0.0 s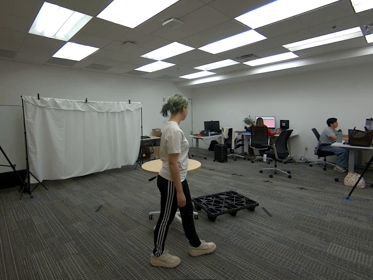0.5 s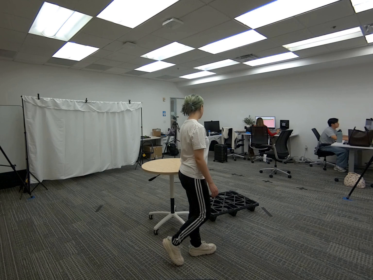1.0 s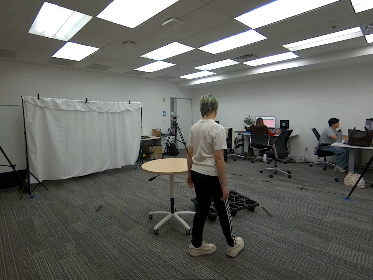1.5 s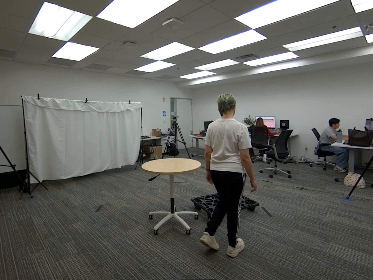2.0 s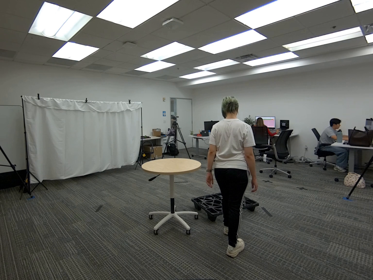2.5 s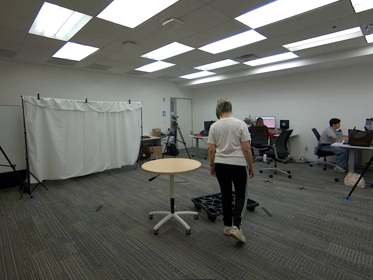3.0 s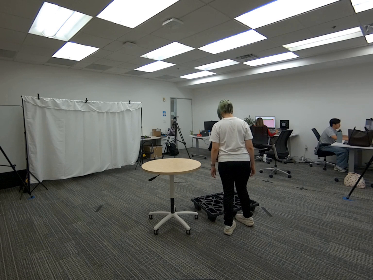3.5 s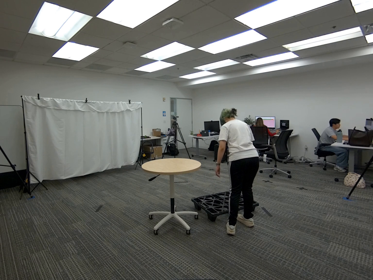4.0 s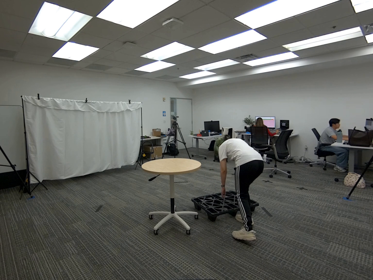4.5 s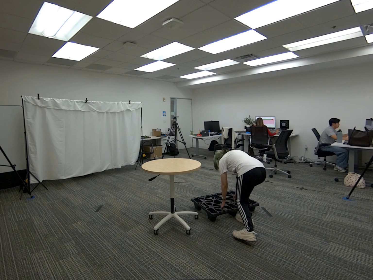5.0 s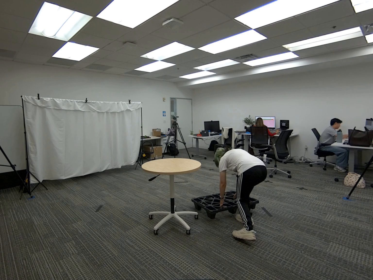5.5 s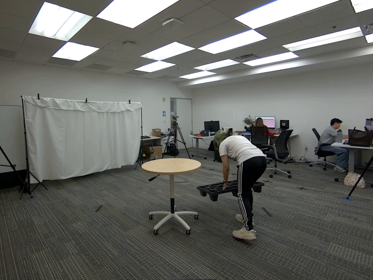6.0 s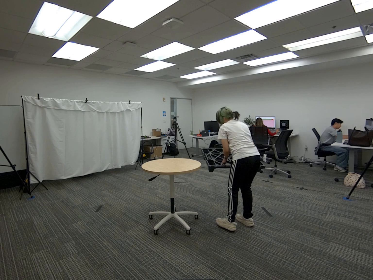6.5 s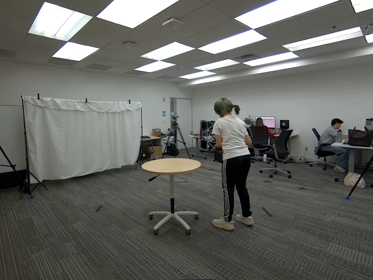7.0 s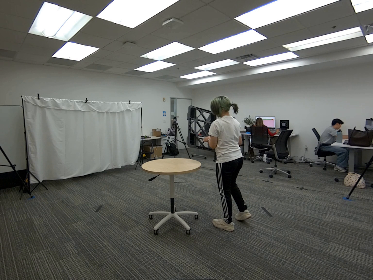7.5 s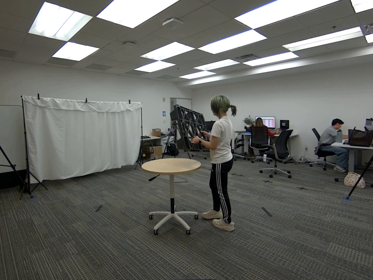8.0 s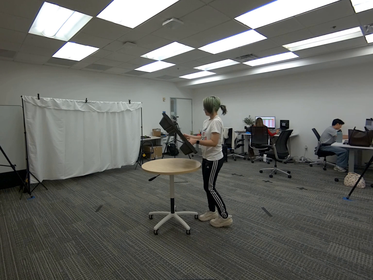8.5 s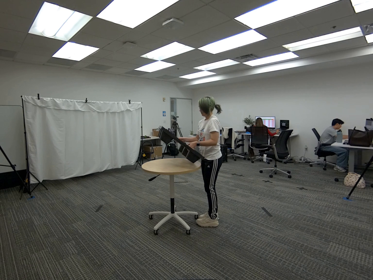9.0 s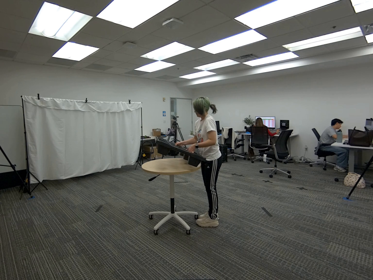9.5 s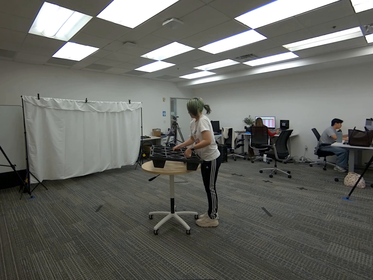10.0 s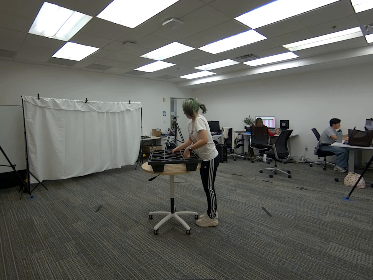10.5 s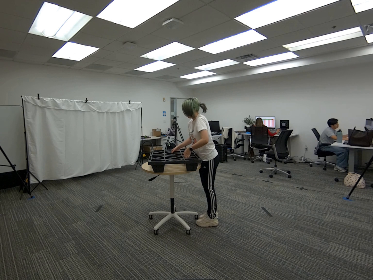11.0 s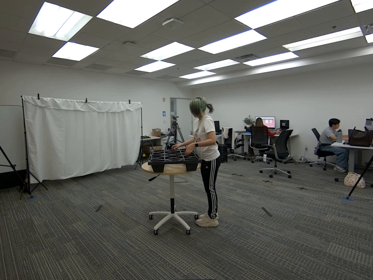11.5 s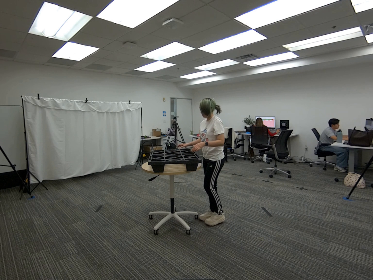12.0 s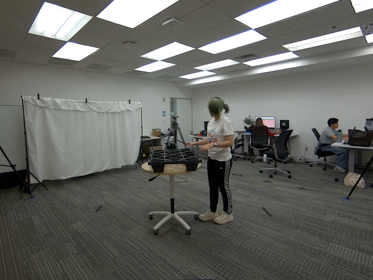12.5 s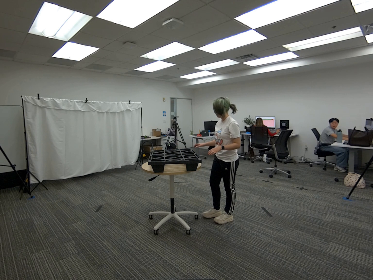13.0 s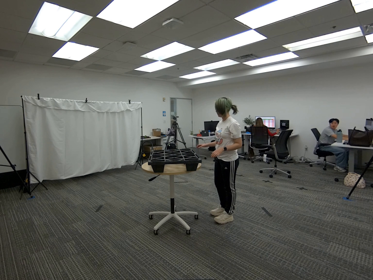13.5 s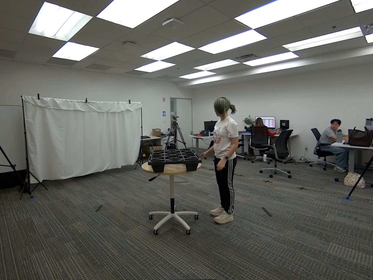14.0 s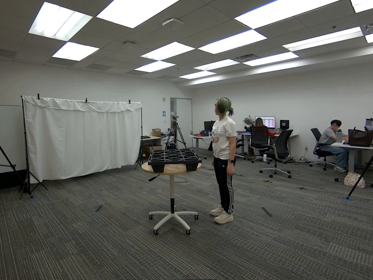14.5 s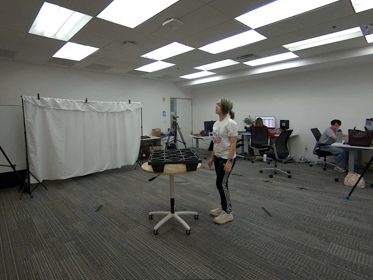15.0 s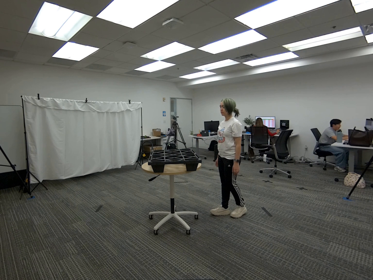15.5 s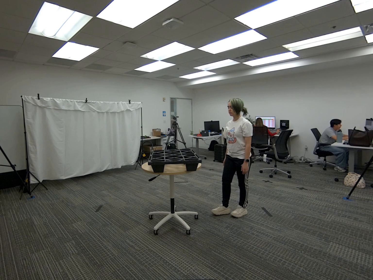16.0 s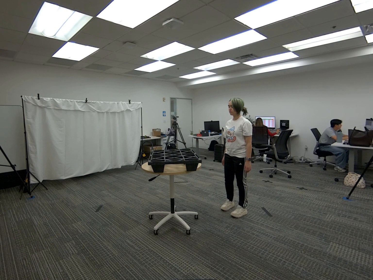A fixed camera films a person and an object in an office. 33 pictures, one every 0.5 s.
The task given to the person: Walk over to the platform on the ground and pick up the platform and place the platform on the round table.
